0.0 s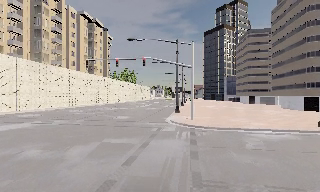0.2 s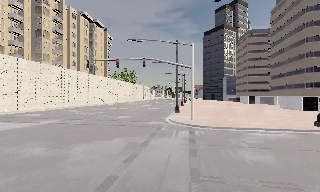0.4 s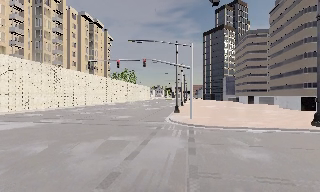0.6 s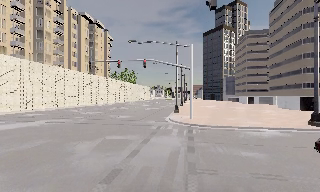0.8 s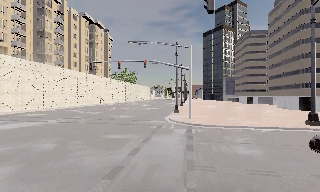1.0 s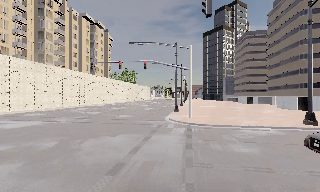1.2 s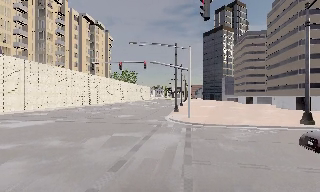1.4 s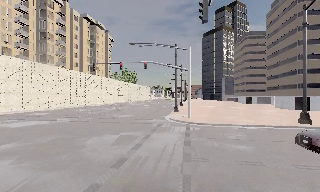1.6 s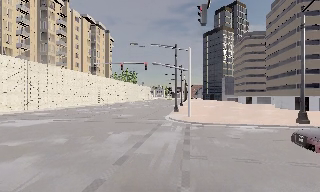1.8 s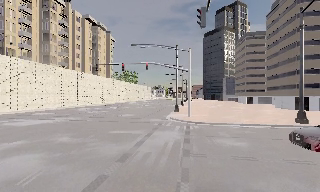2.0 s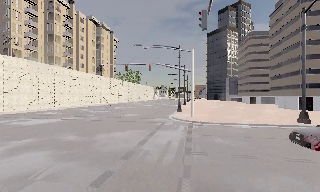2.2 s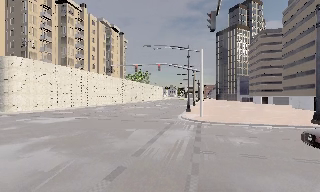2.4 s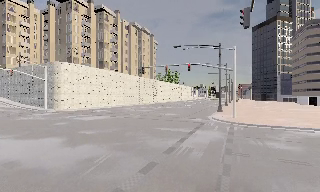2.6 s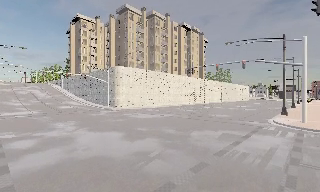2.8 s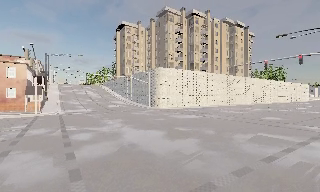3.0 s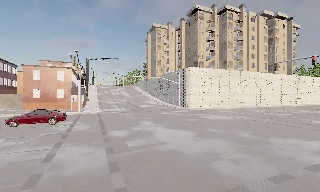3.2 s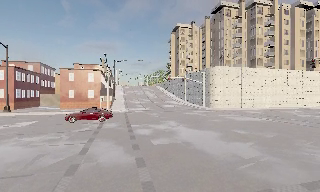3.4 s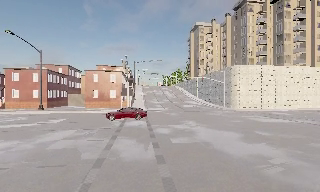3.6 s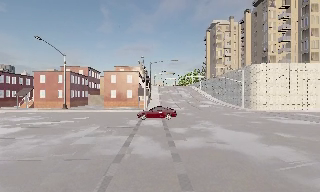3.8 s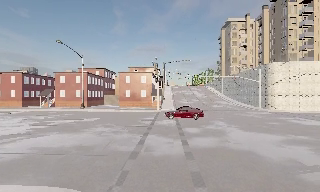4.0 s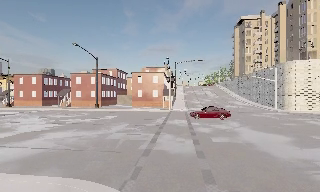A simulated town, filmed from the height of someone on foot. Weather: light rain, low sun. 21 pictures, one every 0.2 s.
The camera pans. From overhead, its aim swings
counterclockwise.
The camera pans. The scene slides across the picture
to the right.
0.0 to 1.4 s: The camera travels backward, about 2 m, so what stands in front gets smaller.
1.4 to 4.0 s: The camera pans to its left, which is counterclockwise from overhead, by about 85 degrees. It travels backward, about 3.5 m.
The film runs backward here.
